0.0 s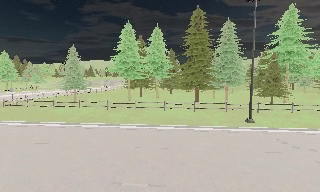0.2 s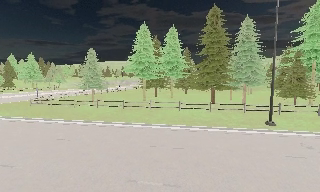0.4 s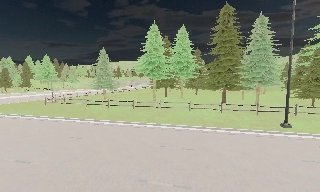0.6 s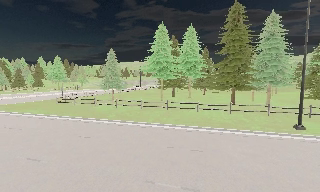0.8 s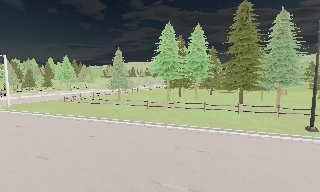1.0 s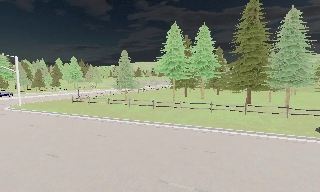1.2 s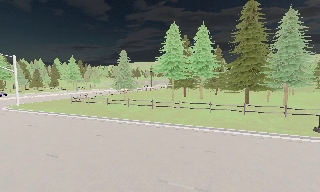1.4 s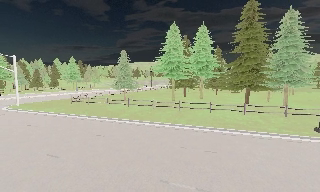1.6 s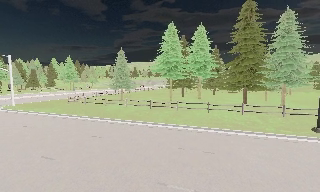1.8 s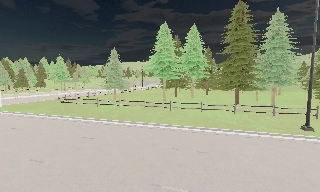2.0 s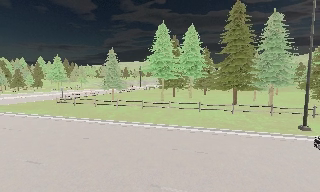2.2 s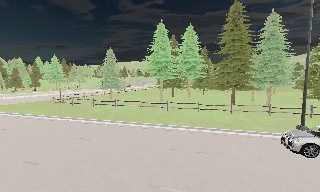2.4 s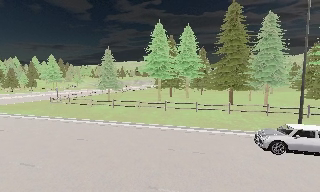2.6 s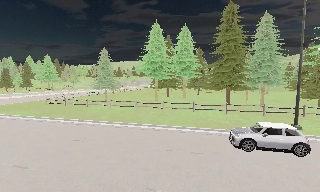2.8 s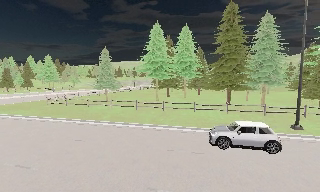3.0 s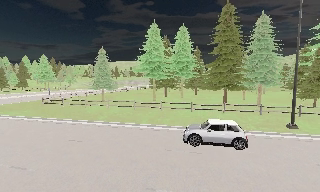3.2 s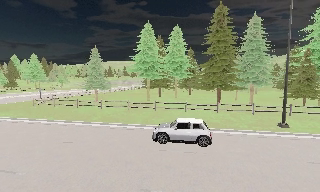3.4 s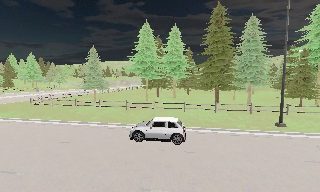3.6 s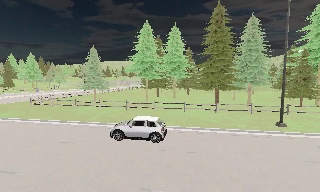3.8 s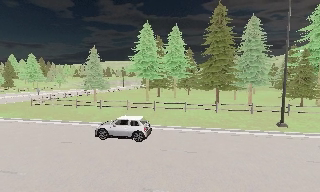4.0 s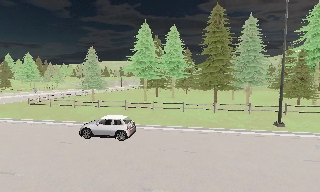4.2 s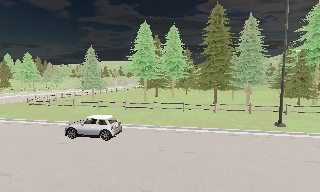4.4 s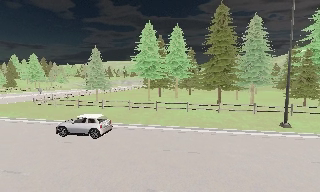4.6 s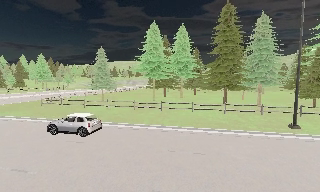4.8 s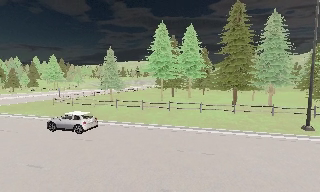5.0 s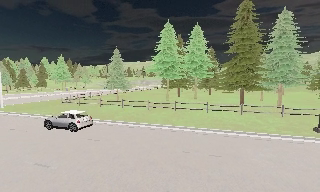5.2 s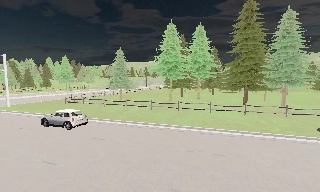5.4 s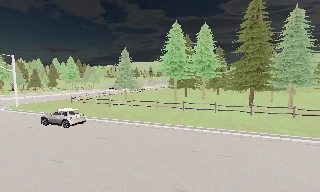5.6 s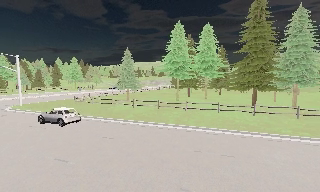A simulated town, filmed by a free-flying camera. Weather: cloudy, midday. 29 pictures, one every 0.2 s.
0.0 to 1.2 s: The scene slides to the right, as the camera pans about 15 degrees to its left.
1.2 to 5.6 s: The camera travels to its left, about 1 m, so close, fixed things drift to the right.
The film runs forward here.
